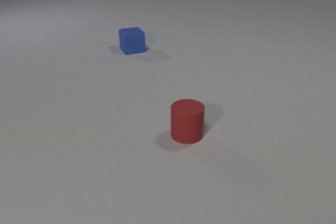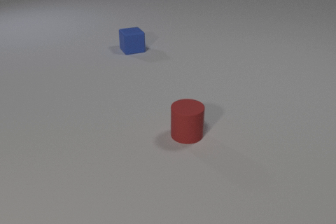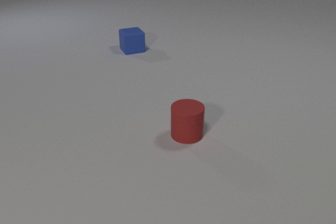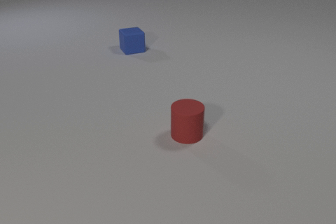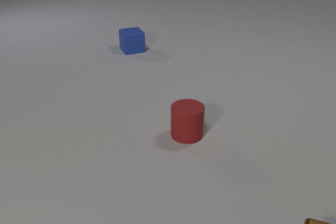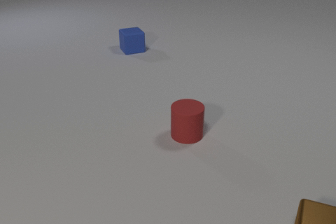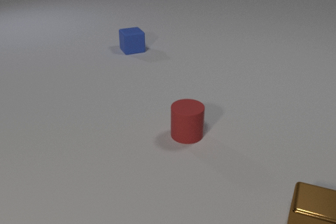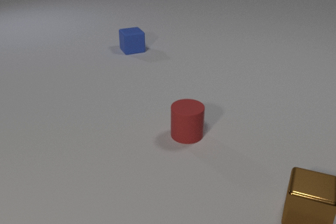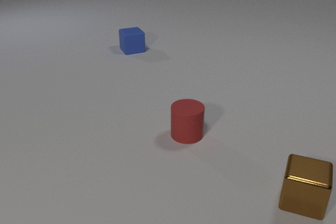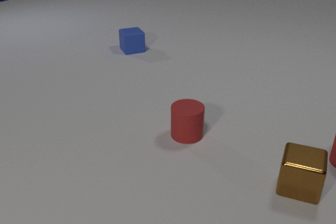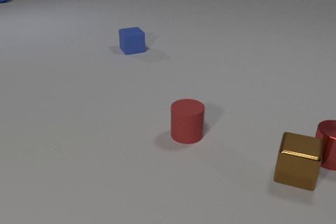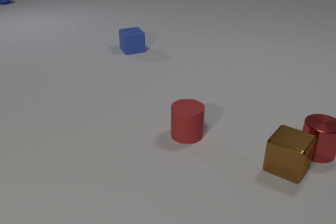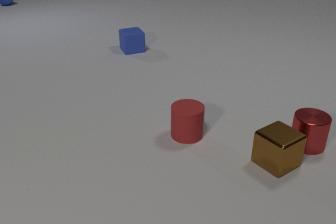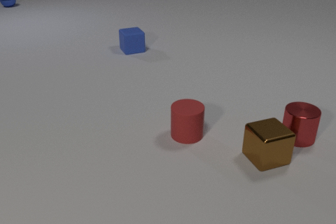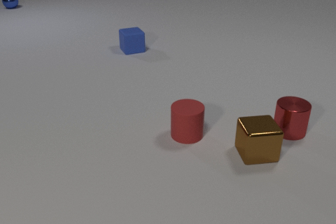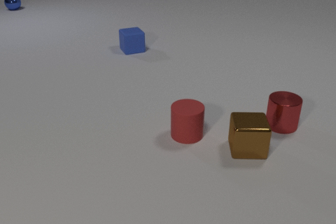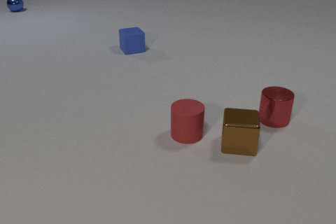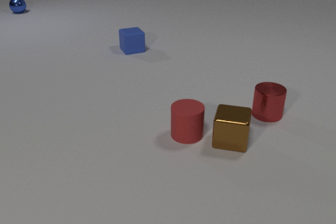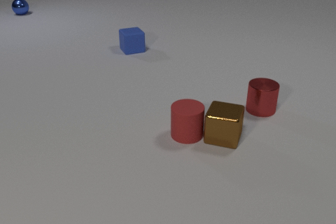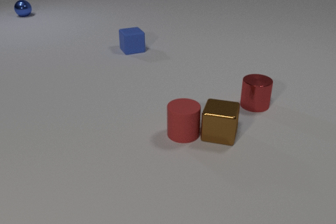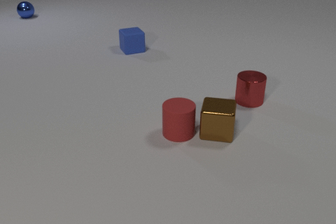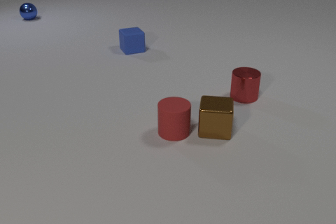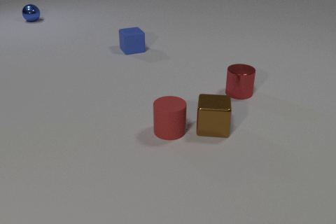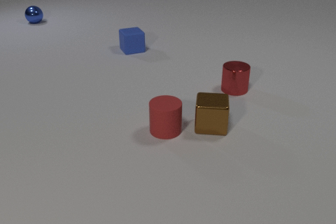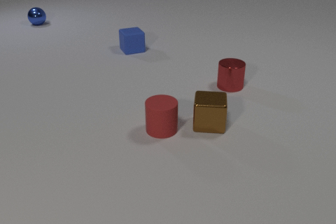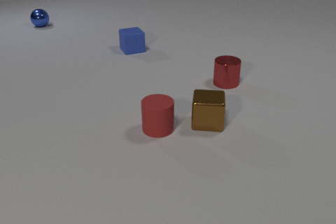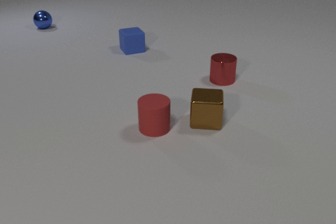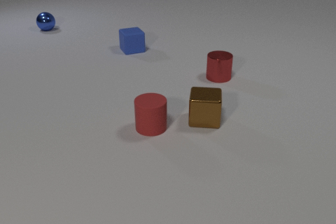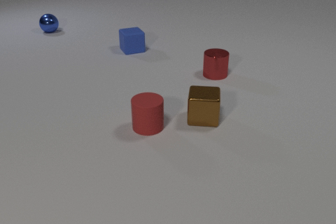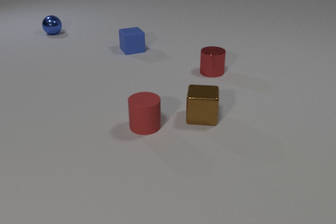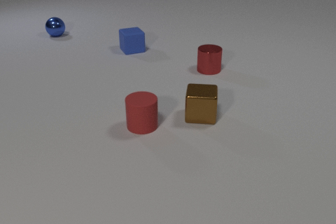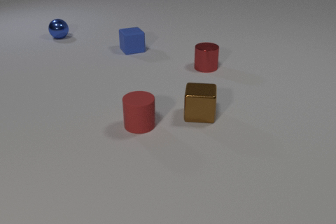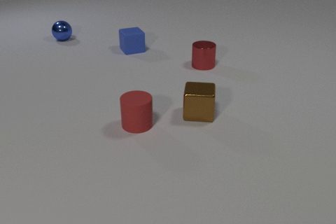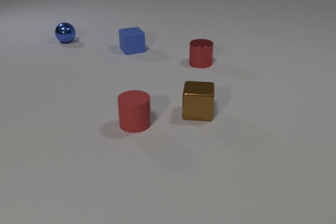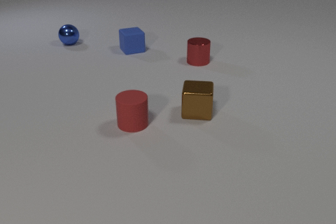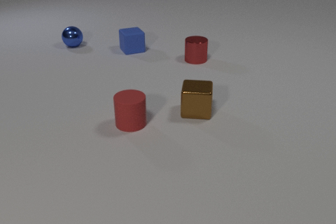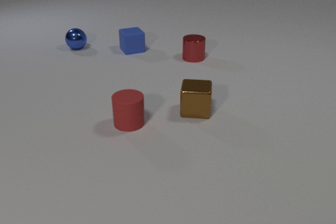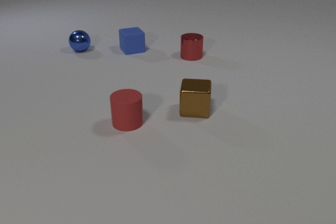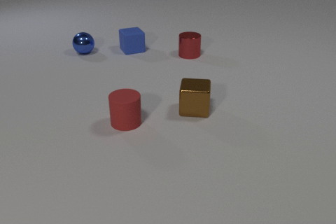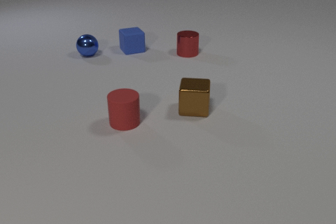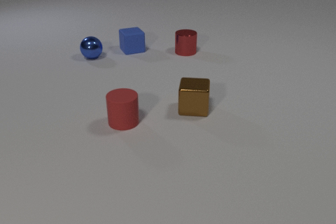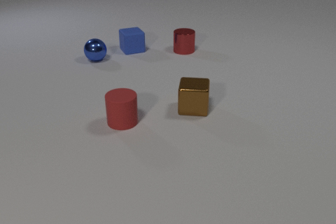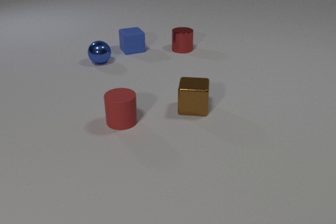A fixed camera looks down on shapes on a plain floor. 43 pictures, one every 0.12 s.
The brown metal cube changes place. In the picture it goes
away from the camera.
The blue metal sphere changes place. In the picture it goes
toward the camera.
0.00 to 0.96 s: The brown metal cube comes in at the bottom edge, slides away from the camera.
0.96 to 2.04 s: The brown metal cube slides away from the camera and to the left, spins so that its near face slides to the left, clockwise seen from above. The red metal cylinder comes in at the right edge, slides to the left and away from the camera. The blue metal sphere comes in at the top edge, rolls toward the camera. The brown metal cube and the red metal cylinder collide.
2.04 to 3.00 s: The brown metal cube slides away from the camera and to the left. The red metal cylinder slides away from the camera and to the left. The red rubber cylinder slides to the left. The blue metal sphere rolls toward the camera. The brown metal cube and the red rubber cylinder collide.
3.00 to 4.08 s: The brown metal cube slides away from the camera and to the left. The red metal cylinder slides away from the camera and to the left. The red rubber cylinder slides to the left and away from the camera. The blue metal sphere rolls toward the camera and to the right.
4.08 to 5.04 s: The brown metal cube slides away from the camera. The red metal cylinder slides away from the camera and to the left. The red rubber cylinder slides to the left. The blue metal sphere rolls toward the camera and to the right.
What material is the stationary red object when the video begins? rubber.
What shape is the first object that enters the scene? cube.
What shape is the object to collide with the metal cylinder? cube.
